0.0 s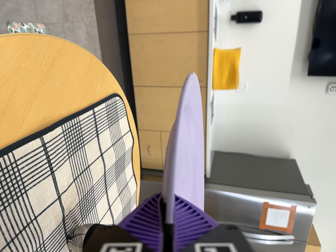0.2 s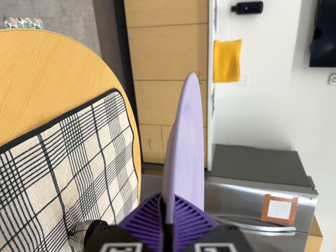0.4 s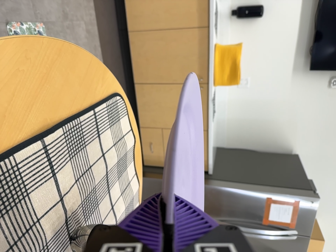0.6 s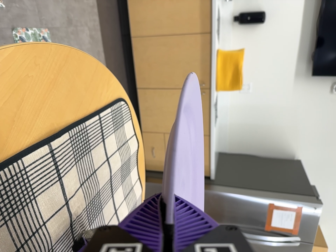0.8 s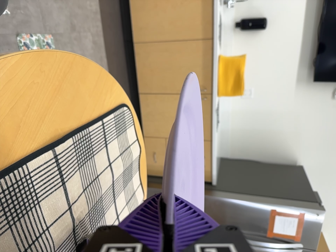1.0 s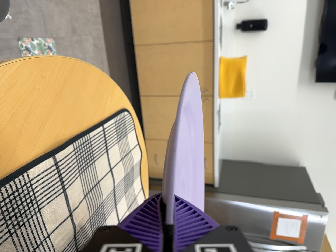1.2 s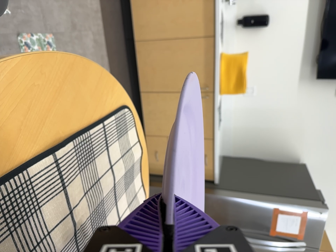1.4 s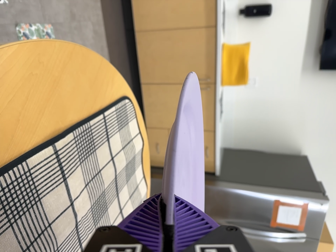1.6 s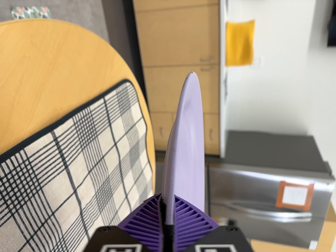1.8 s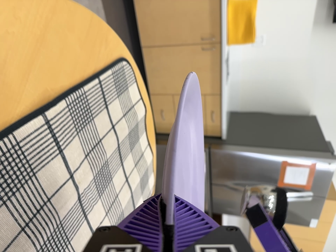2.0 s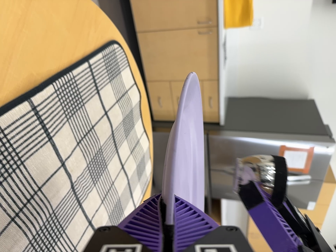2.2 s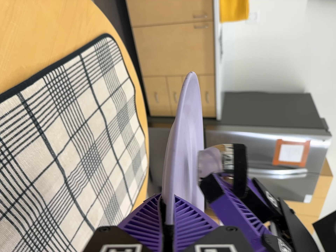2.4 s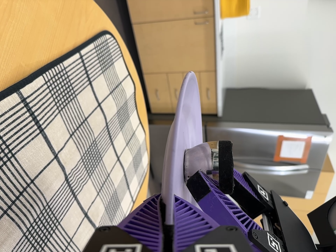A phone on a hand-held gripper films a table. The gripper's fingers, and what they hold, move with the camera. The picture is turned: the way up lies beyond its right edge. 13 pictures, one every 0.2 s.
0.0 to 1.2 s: The camera shifts only a little, or ends up much as it began.
1.2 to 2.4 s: The camera travels forward, about 8 cm, so what stands in front looms larger. Its aim tips toward the bottom of its view by about 15 degrees, and the scene shifts upward.
The film runs backward here.
